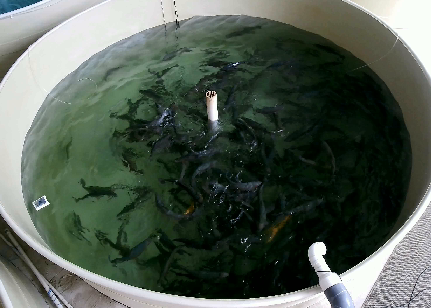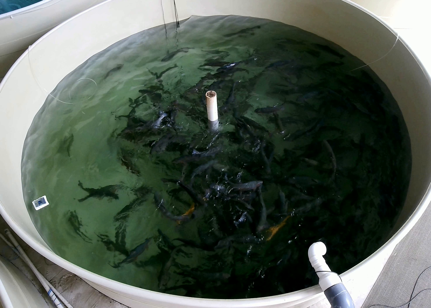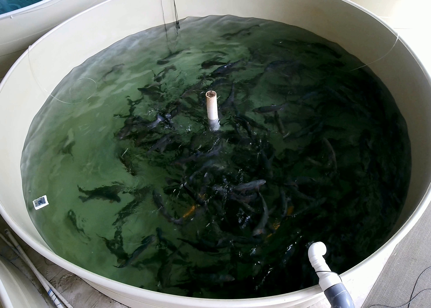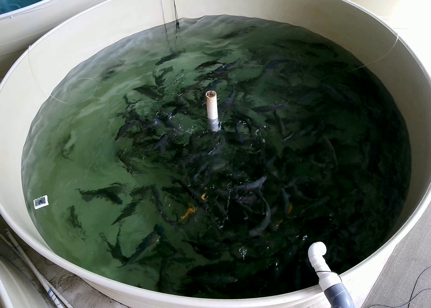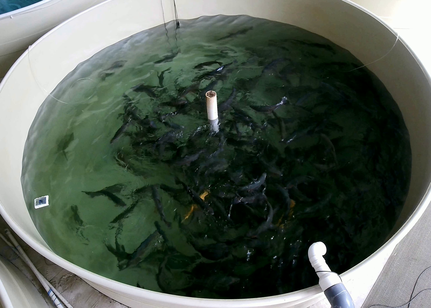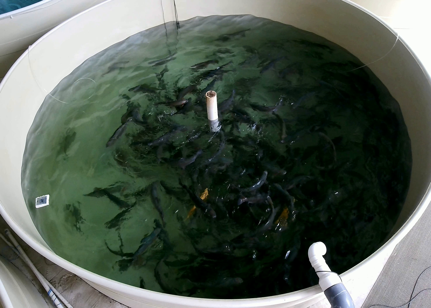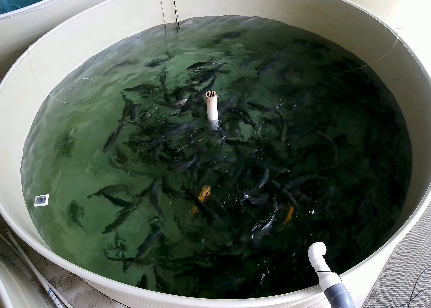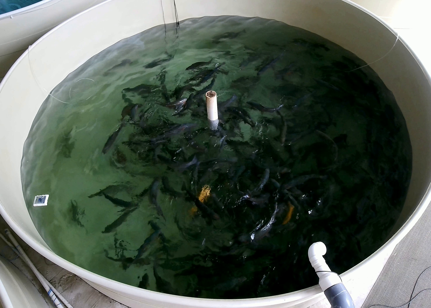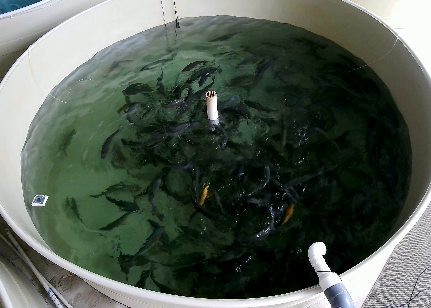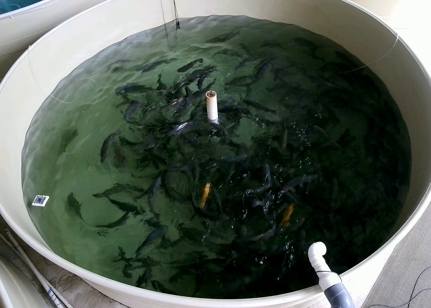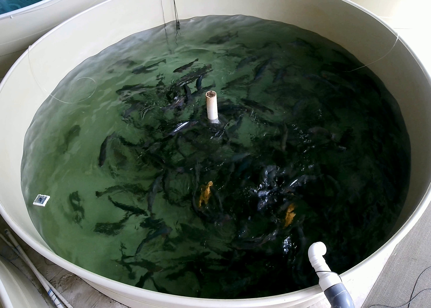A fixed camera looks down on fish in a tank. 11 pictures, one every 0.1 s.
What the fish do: Foraging.
